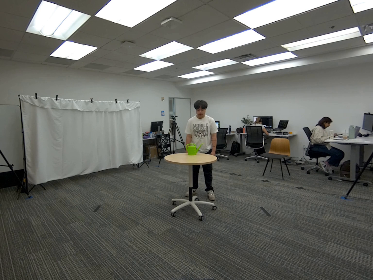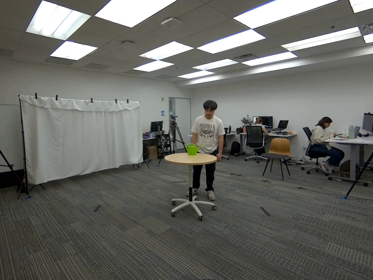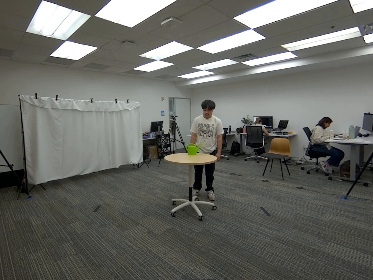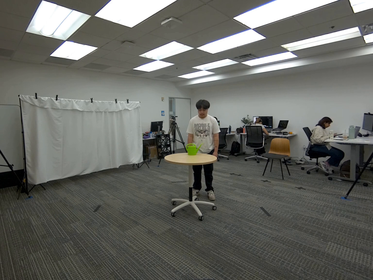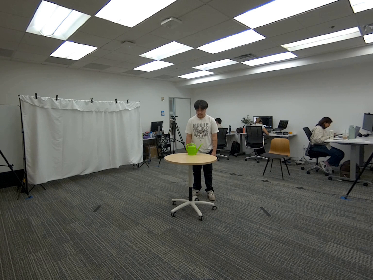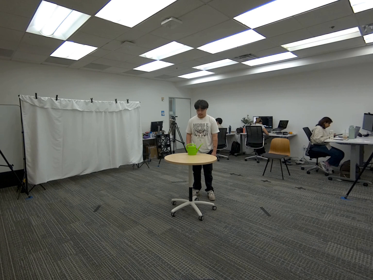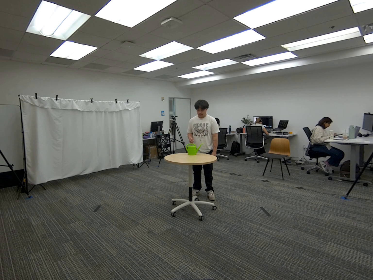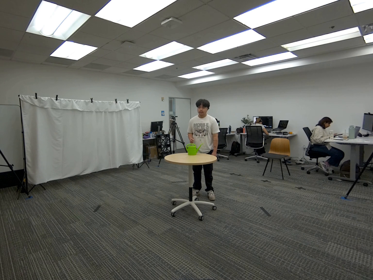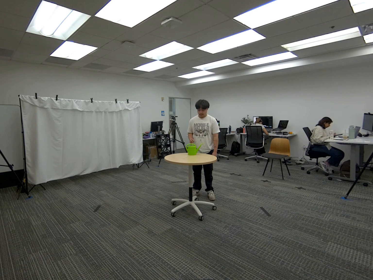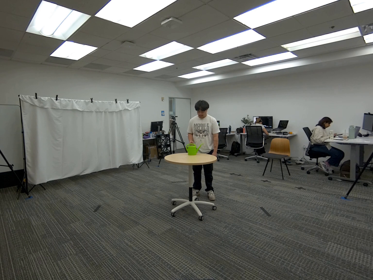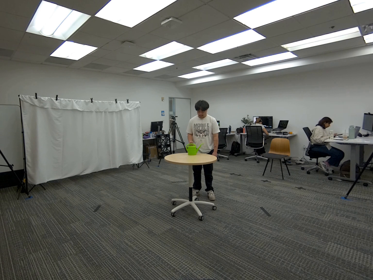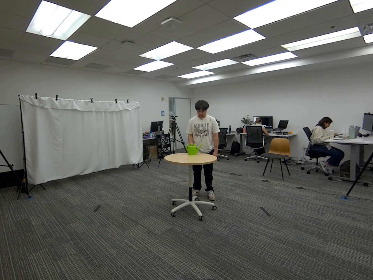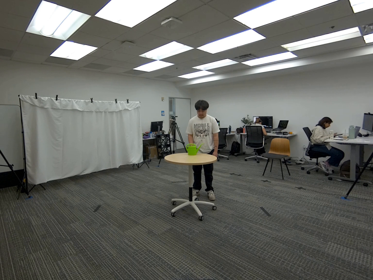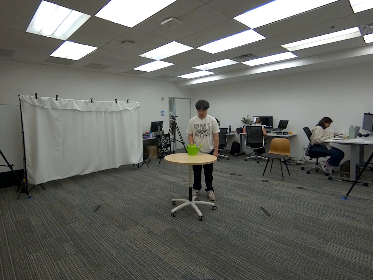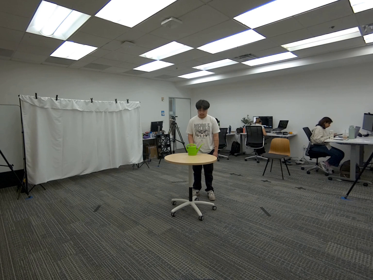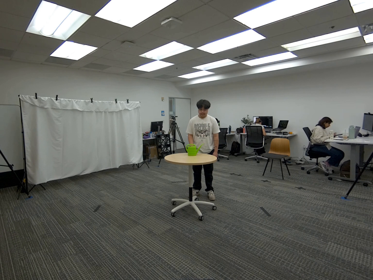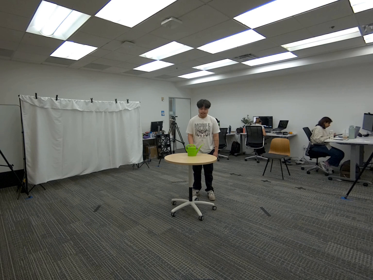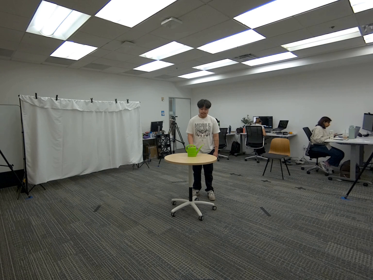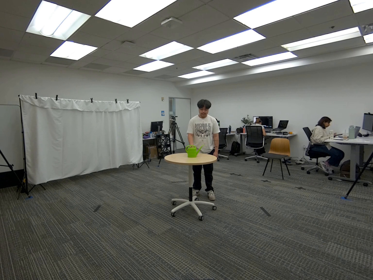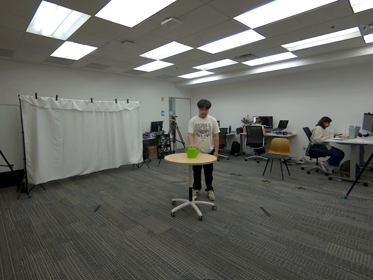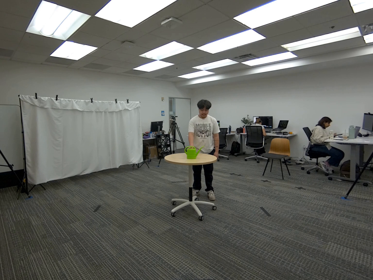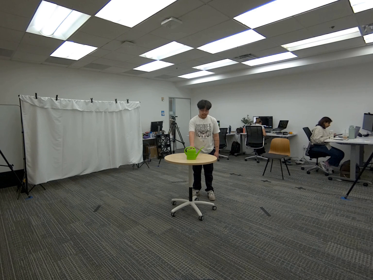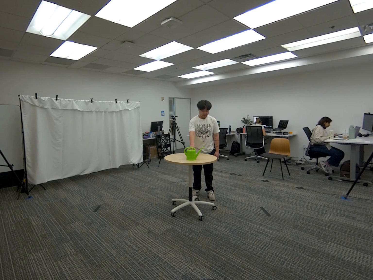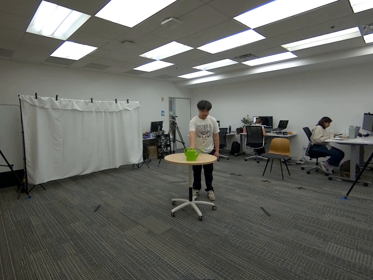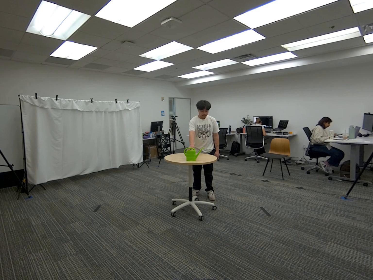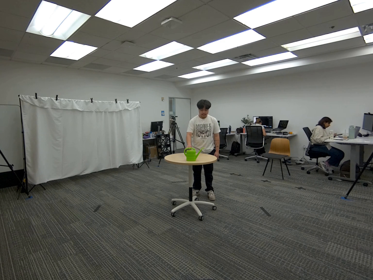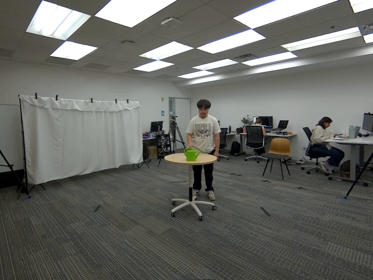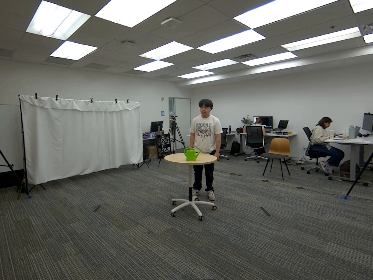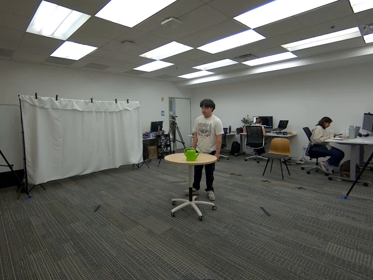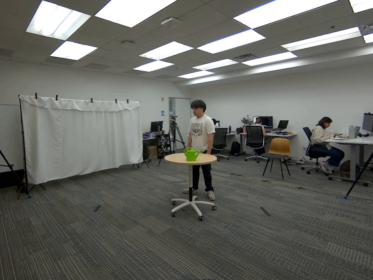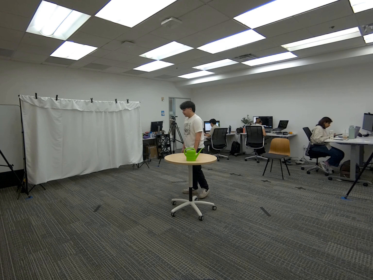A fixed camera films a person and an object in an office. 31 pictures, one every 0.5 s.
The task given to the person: Walk over to the watering can on the round table and push the watering can away from you using your right hand.
